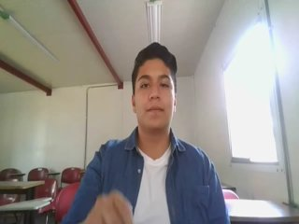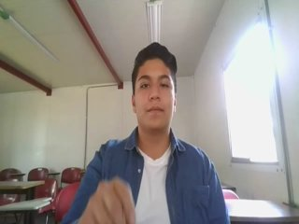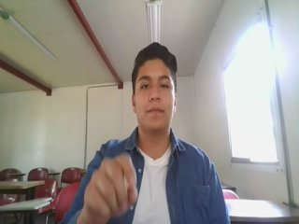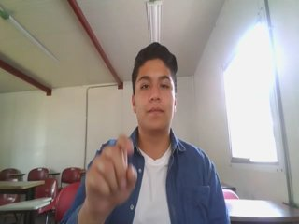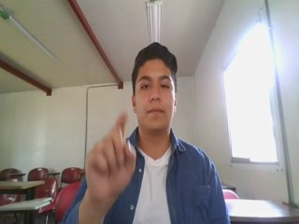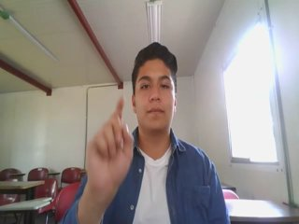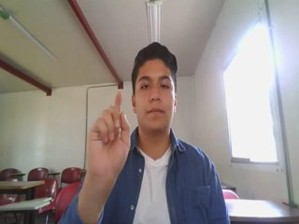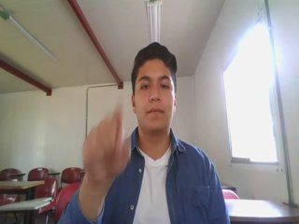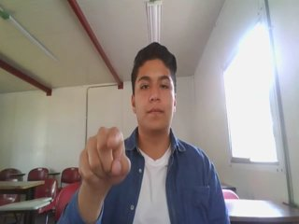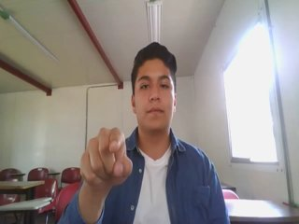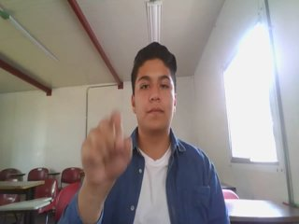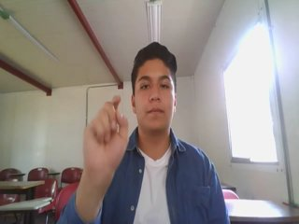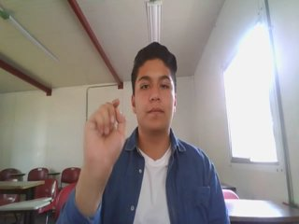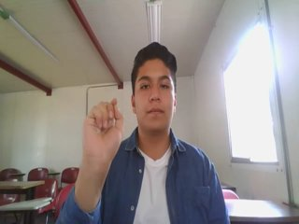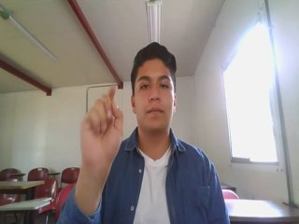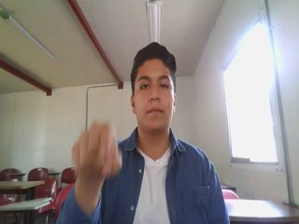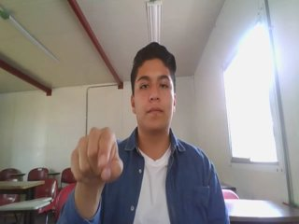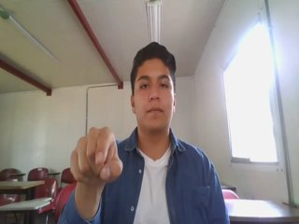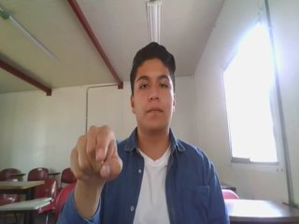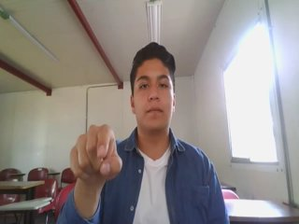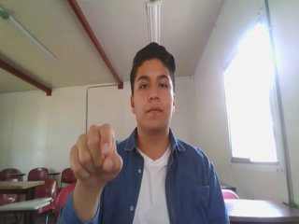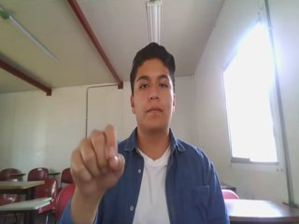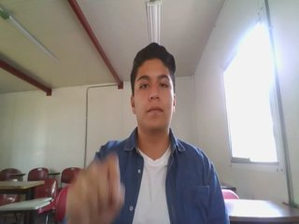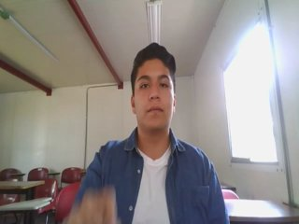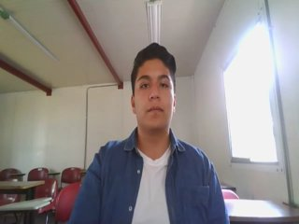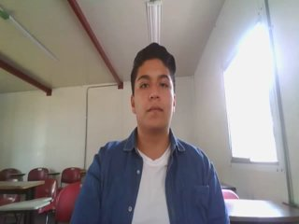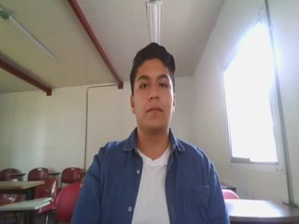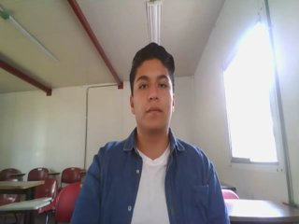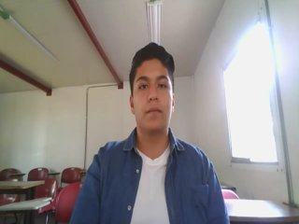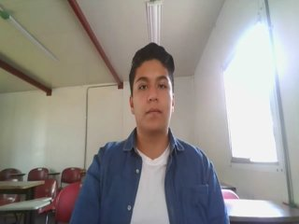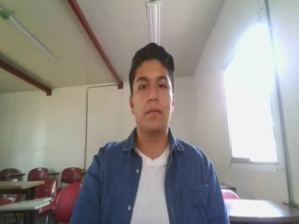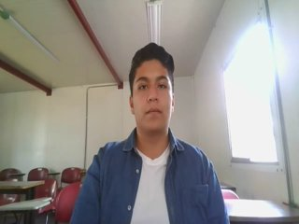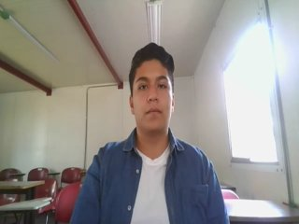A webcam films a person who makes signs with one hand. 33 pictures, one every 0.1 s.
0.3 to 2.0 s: Double click with one finger.
2.1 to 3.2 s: Non-gesture.
